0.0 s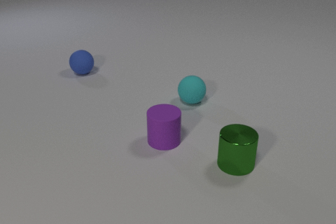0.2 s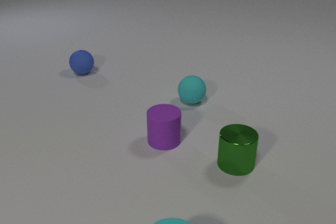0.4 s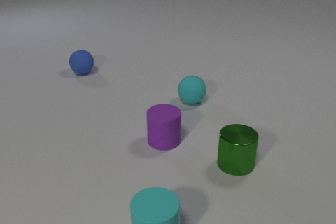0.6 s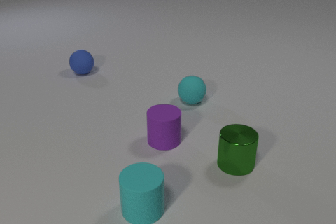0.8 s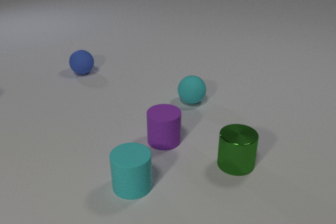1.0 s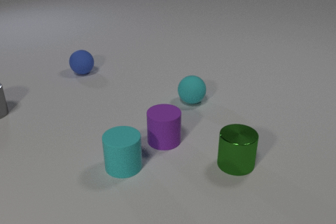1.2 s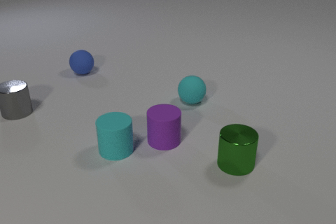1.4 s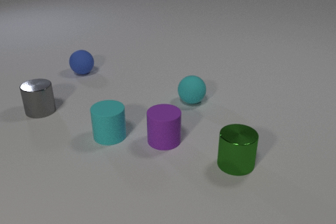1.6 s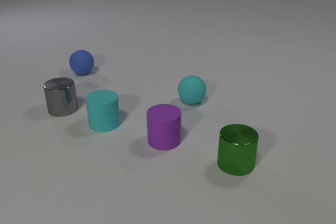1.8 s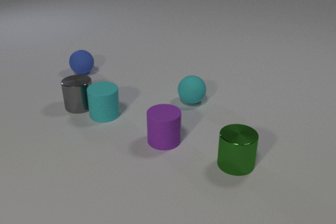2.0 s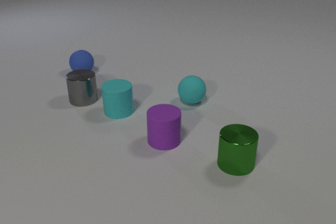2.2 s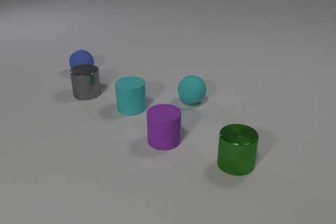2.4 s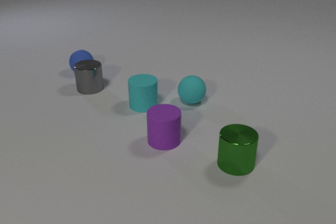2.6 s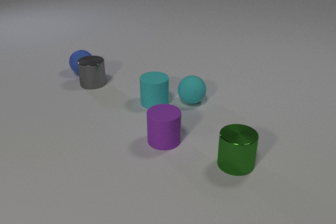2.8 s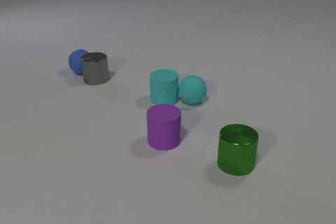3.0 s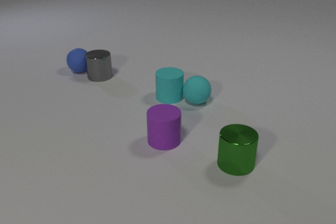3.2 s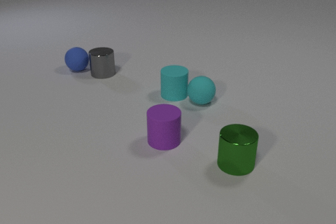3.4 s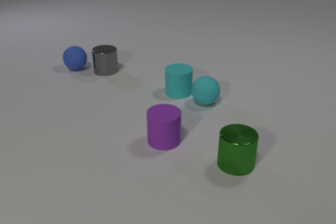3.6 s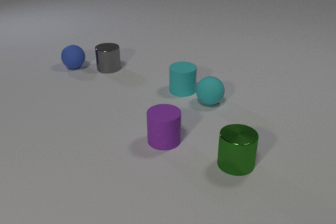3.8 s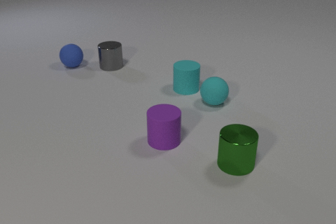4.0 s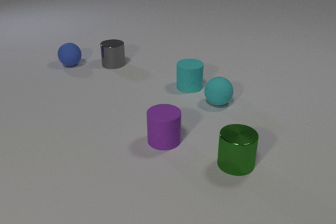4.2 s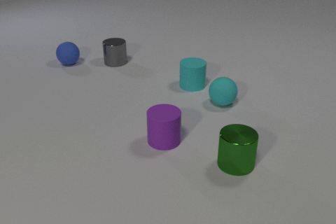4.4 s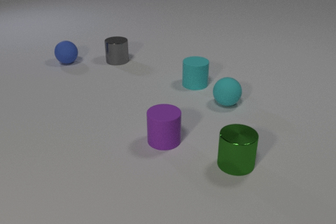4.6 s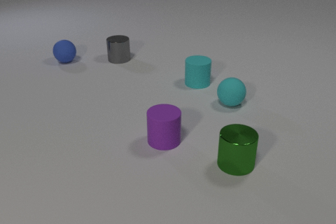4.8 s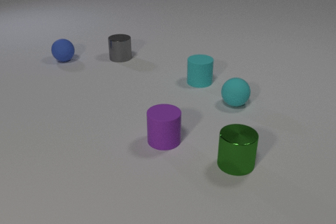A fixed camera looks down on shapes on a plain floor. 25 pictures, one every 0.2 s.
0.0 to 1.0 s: The cyan rubber cylinder comes in at the bottom edge, slides away from the camera. The gray metal cylinder comes in at the left edge.
1.0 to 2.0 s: The cyan rubber cylinder slides away from the camera. The gray metal cylinder slides to the right. The cyan rubber cylinder and the gray metal cylinder collide.
2.0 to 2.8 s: The cyan rubber cylinder slides to the right and away from the camera. The gray metal cylinder slides away from the camera. The gray metal cylinder and the blue rubber sphere collide. The cyan rubber cylinder and the cyan rubber sphere collide.
2.8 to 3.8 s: The cyan rubber cylinder slides away from the camera and to the right. The gray metal cylinder slides away from the camera and to the right. The cyan rubber sphere rolls to the right. The blue rubber sphere rolls away from the camera and to the left.
3.8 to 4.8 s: The cyan rubber cylinder slides away from the camera and to the right. The gray metal cylinder slides away from the camera and to the right. The cyan rubber sphere rolls to the right. The blue rubber sphere rolls away from the camera and to the left.
How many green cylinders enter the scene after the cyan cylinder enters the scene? 0.
What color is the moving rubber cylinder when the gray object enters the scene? cyan.
How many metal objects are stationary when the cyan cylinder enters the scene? 1.
